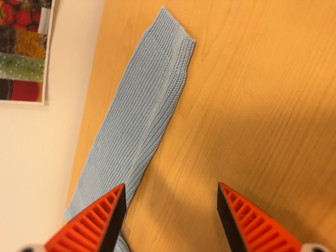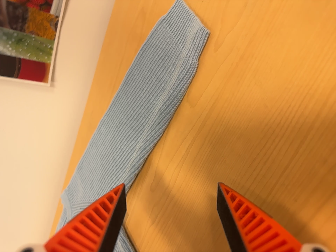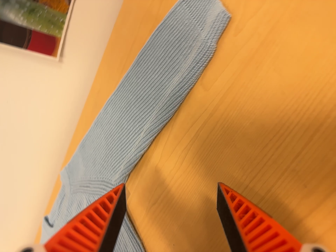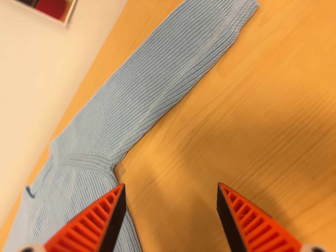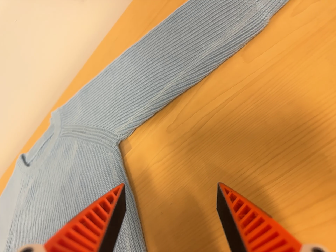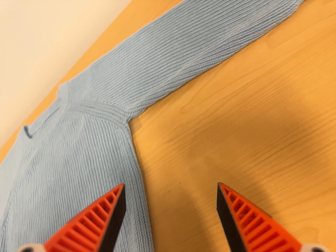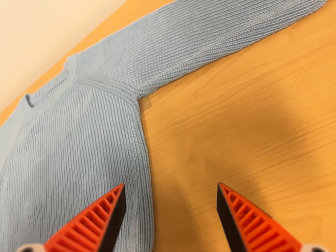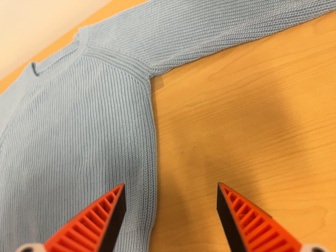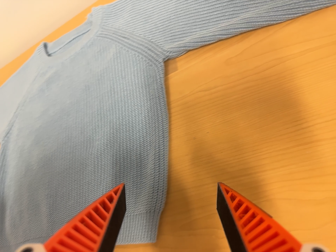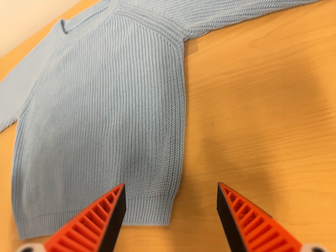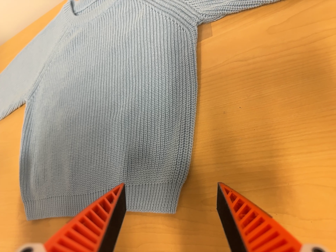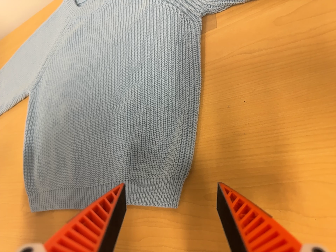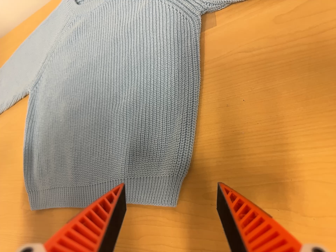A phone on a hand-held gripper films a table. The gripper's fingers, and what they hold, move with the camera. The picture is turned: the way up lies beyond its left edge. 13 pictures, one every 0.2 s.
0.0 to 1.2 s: The camera pans to its right by about 10 degrees. It travels to its left and toward the bottom of its view, about 16 cm. Its aim tips toward the bottom of its view by about 10 degrees, and the scene shifts upward. It rolls about its line of sight by about 35 degrees, and the scene rotates clockwise.
1.2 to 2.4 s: The camera's aim tips toward the bottom of its view by about 15 degrees, and the scene shifts upward. It rolls about its line of sight by about 15 degrees, and the scene rotates clockwise.
The film runs backward here.
